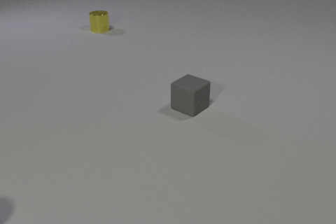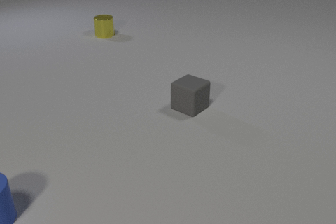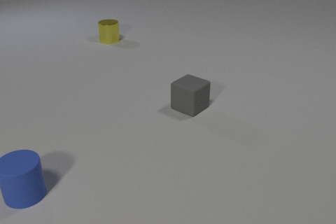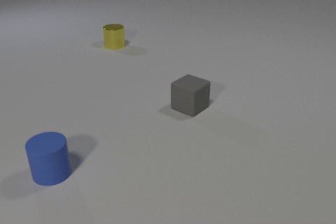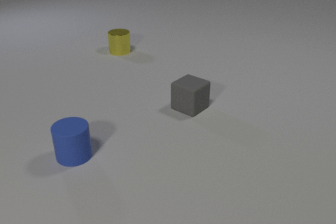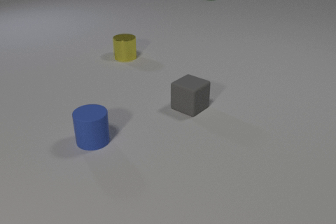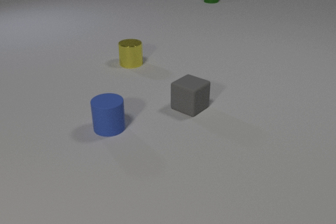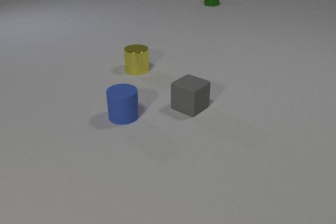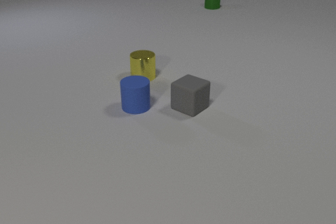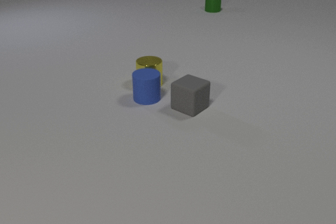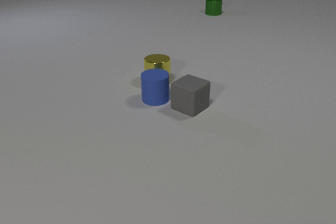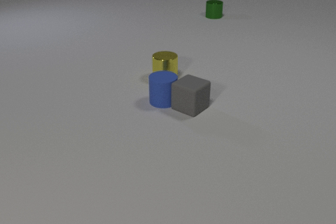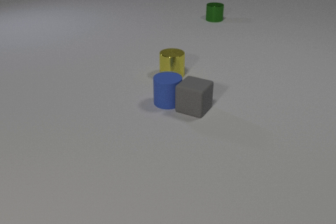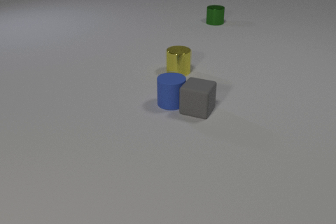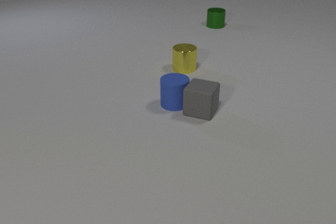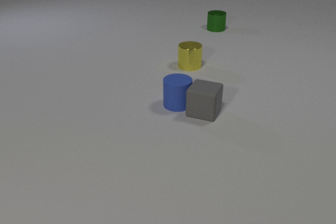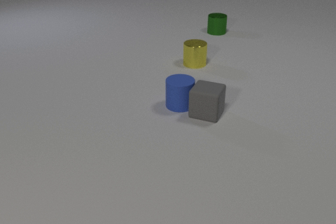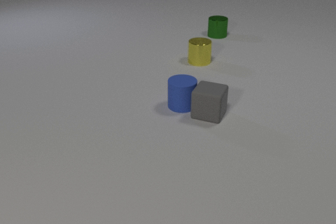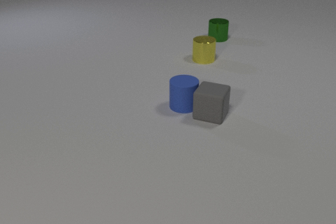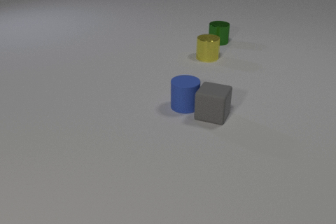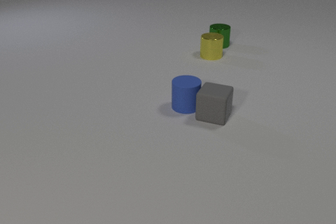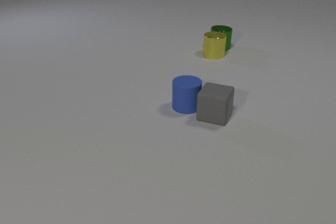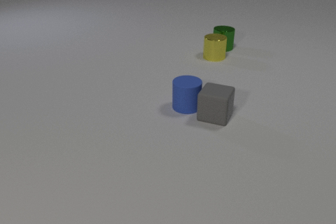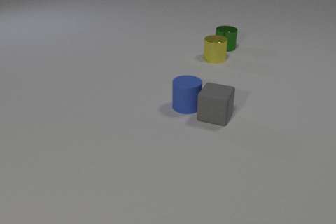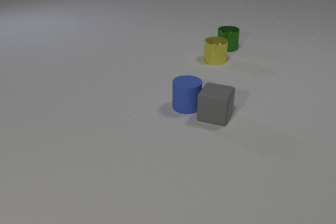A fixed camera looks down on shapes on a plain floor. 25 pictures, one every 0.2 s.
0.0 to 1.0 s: The blue rubber cylinder comes in at the left edge, slides to the right and away from the camera. The yellow metal cylinder slides toward the camera. The green metal cylinder comes in at the top edge, slides toward the camera.
1.0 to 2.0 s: The blue rubber cylinder slides away from the camera and to the right. The yellow metal cylinder slides toward the camera and to the right. The green metal cylinder slides toward the camera. The blue rubber cylinder and the yellow metal cylinder collide.
2.0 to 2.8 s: The blue rubber cylinder slides to the right and toward the camera. The yellow metal cylinder slides away from the camera and to the right. The green metal cylinder slides toward the camera. The gray rubber cube slides to the right and toward the camera. The blue rubber cylinder and the gray rubber cube collide.
2.8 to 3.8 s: The blue rubber cylinder slides to the right. The yellow metal cylinder slides away from the camera and to the right. The green metal cylinder slides toward the camera. The gray rubber cube slides to the right and toward the camera.
3.8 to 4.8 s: The yellow metal cylinder slides to the right and toward the camera. The green metal cylinder slides toward the camera and to the right. The yellow metal cylinder and the green metal cylinder collide.
How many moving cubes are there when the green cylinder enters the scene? 0.
What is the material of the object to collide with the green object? metal.
What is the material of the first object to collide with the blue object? metal.
